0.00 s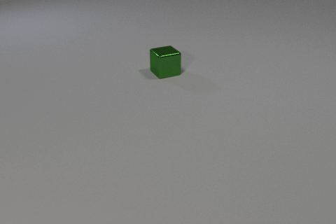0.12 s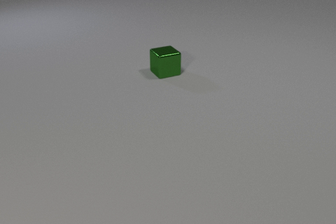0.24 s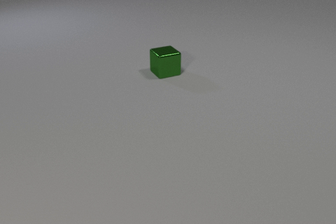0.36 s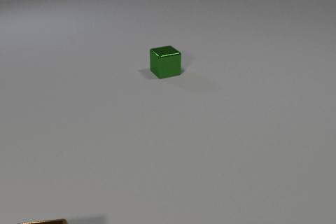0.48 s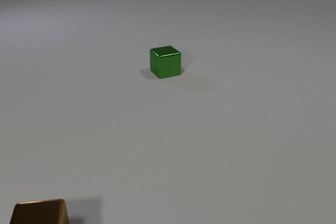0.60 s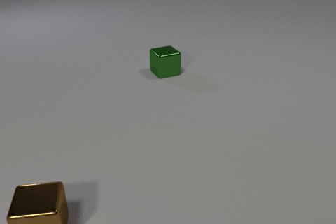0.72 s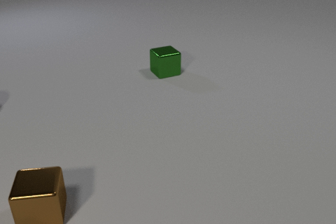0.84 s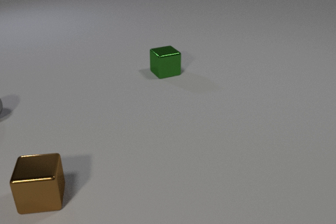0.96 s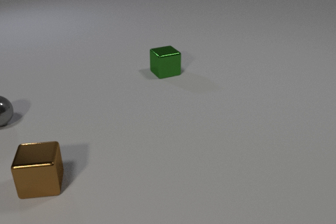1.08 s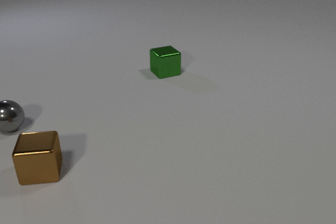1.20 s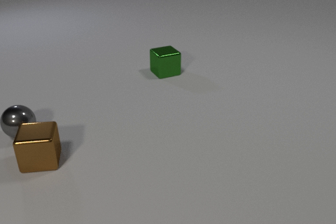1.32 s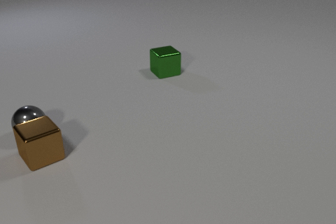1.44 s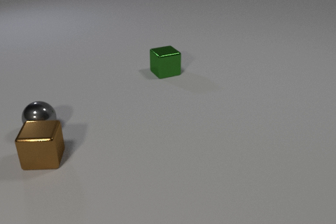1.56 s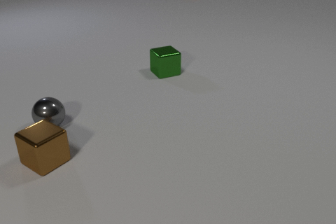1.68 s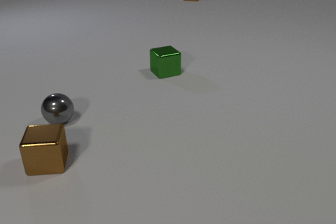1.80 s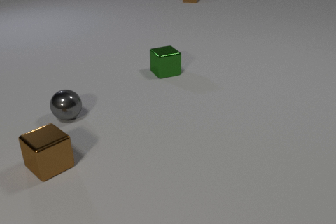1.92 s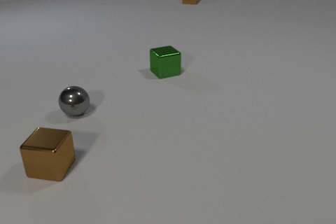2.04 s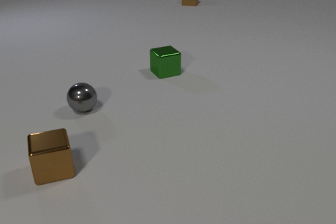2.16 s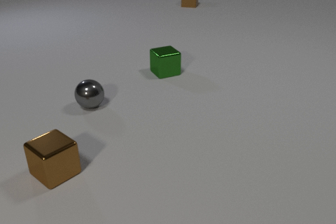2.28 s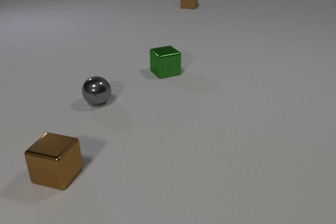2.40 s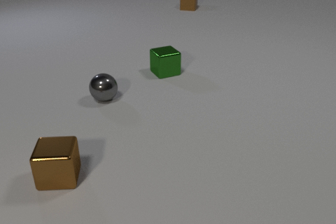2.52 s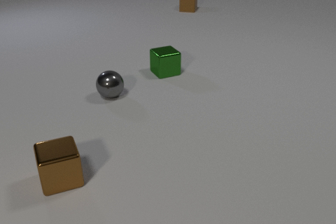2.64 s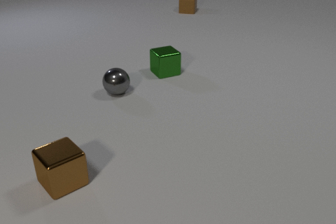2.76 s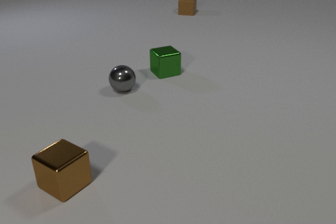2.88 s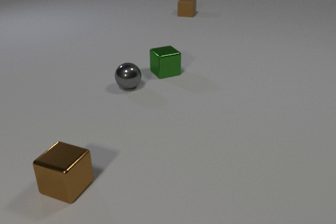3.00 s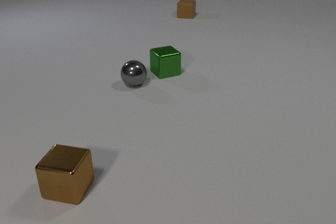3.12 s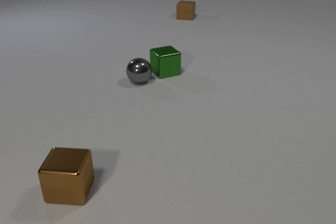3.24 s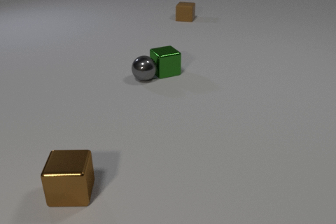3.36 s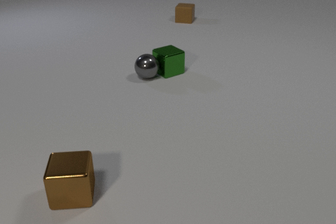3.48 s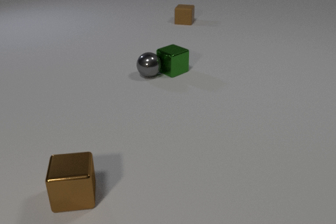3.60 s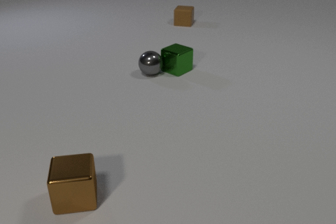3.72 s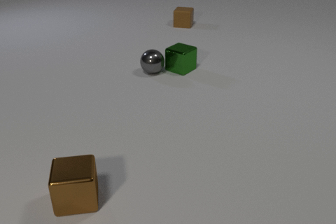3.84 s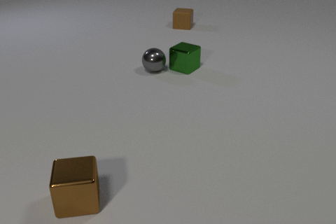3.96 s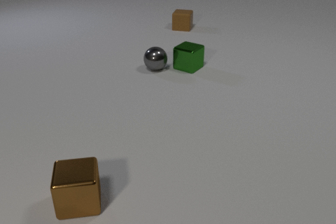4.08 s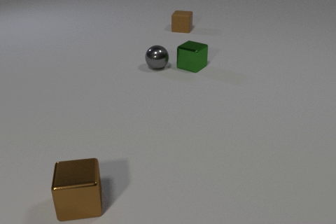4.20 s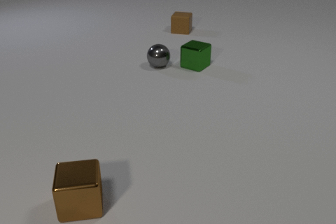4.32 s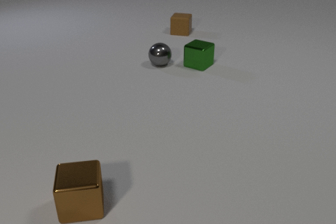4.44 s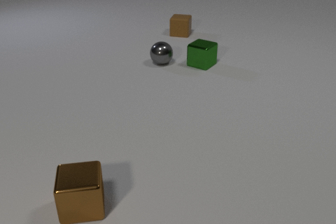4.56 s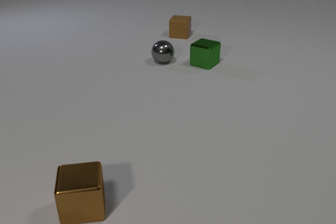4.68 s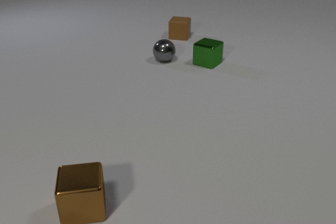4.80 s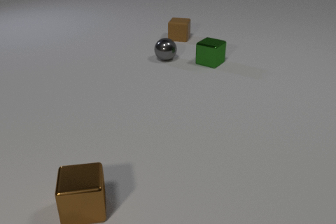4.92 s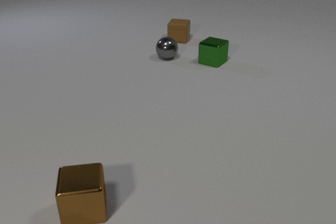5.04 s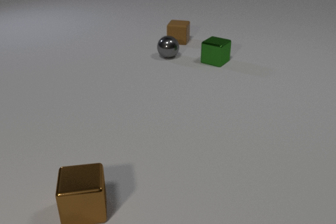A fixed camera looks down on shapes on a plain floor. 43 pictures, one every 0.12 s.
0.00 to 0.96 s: The gray metal sphere comes in at the left edge, rolls toward the camera and to the right. The brown metal cube comes in at the bottom edge, slides away from the camera.
0.96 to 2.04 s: The gray metal sphere rolls to the right. The brown metal cube slides away from the camera and to the right. The brown rubber cube comes in at the top edge, slides toward the camera. The gray metal sphere and the brown metal cube collide.
2.04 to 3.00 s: The gray metal sphere rolls to the right and away from the camera. The brown metal cube slides toward the camera and to the right. The brown rubber cube slides toward the camera.
3.00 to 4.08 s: The gray metal sphere rolls away from the camera and to the right. The brown metal cube slides toward the camera and to the right. The green metal cube slides to the right and away from the camera, spins so that its near face slides to the right, counterclockwise seen from above. The brown rubber cube slides toward the camera. The gray metal sphere and the green metal cube collide.
4.08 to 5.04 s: The gray metal sphere rolls away from the camera. The brown metal cube slides toward the camera. The green metal cube slides to the right and away from the camera. The brown rubber cube slides toward the camera.
How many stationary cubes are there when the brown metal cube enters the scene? 1.
What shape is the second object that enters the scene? sphere.
What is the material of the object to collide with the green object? metal.
